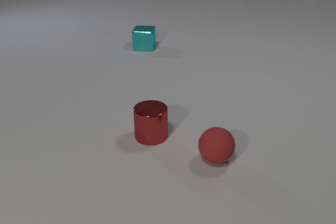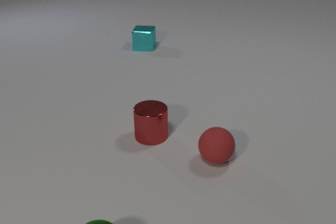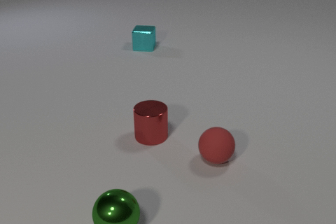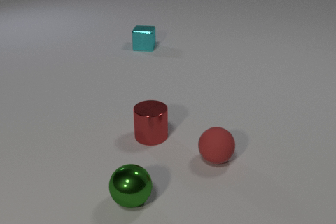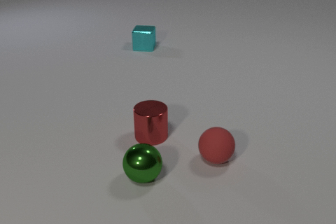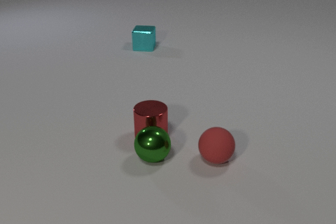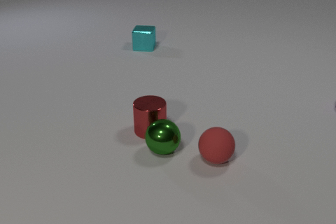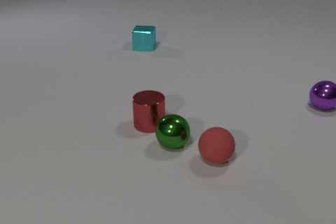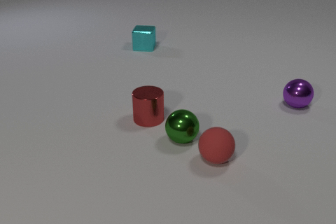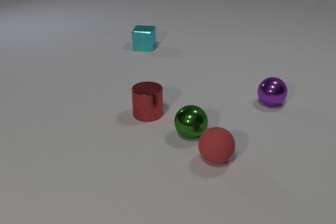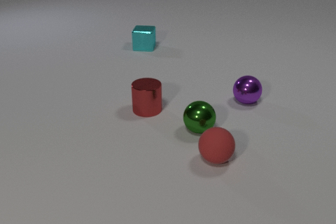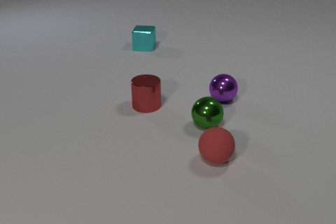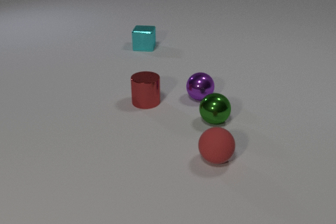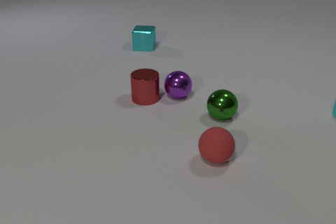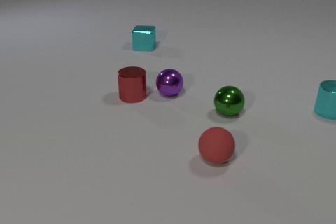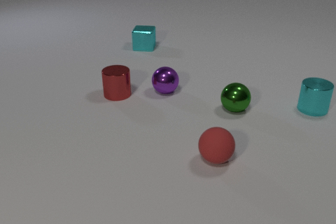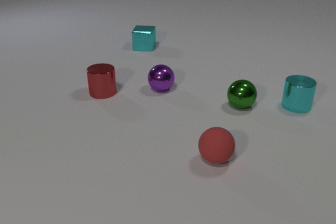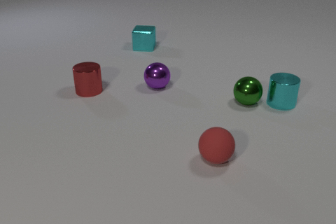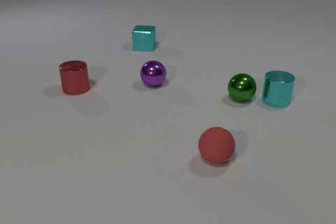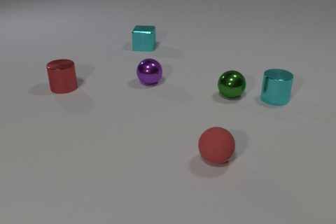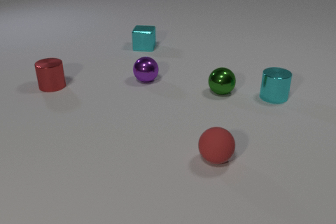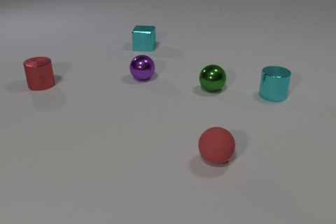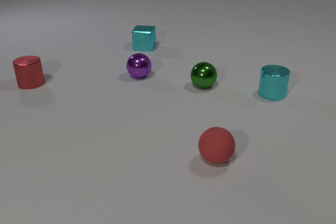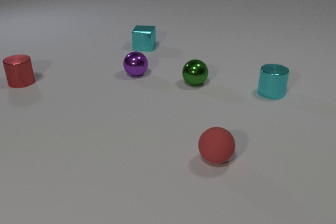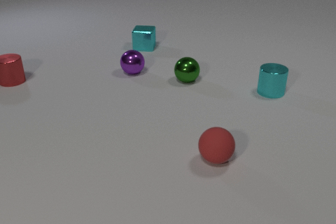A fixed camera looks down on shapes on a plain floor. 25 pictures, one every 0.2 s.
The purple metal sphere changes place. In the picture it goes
to the left.
The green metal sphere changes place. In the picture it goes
away from the camera.
0.0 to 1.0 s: The green metal sphere comes in at the bottom edge, rolls away from the camera.
1.0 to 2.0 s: The green metal sphere rolls away from the camera and to the right. The red metal cylinder slides away from the camera. The purple metal sphere comes in at the right edge, rolls to the left. The green metal sphere and the red metal cylinder collide.
2.0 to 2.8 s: The green metal sphere rolls away from the camera and to the right. The red metal cylinder slides away from the camera and to the left. The cyan metal cylinder comes in at the right edge, slides to the left. The purple metal sphere rolls to the left. The red metal cylinder and the purple metal sphere collide.
2.8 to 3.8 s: The green metal sphere rolls away from the camera. The red metal cylinder slides to the left and away from the camera. The cyan metal cylinder slides to the left. The purple metal sphere rolls away from the camera and to the left. The green metal sphere and the cyan metal cylinder collide.
3.8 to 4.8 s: The green metal sphere rolls to the left and away from the camera. The red metal cylinder slides to the left and away from the camera. The cyan metal cylinder slides away from the camera. The purple metal sphere rolls away from the camera and to the left.
What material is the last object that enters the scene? metal.
Are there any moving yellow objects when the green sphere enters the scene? no.
What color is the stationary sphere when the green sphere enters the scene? red.
